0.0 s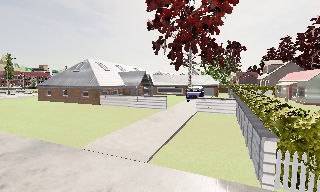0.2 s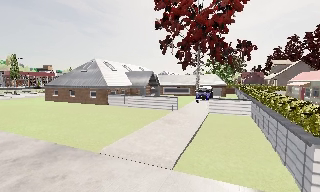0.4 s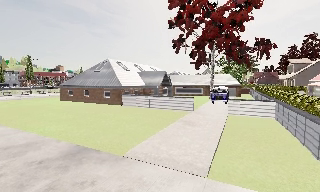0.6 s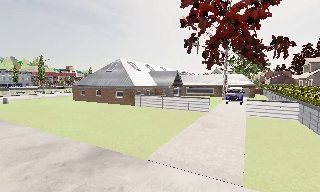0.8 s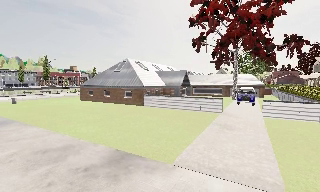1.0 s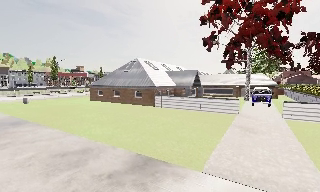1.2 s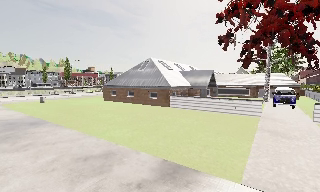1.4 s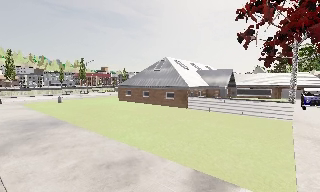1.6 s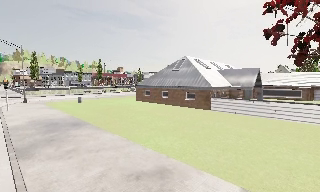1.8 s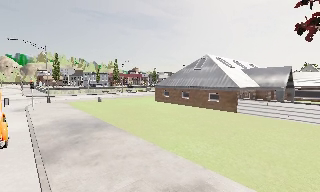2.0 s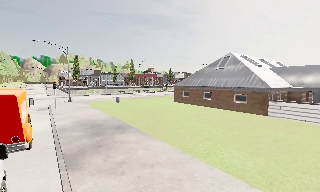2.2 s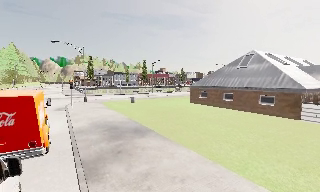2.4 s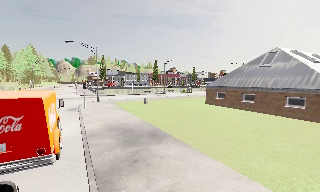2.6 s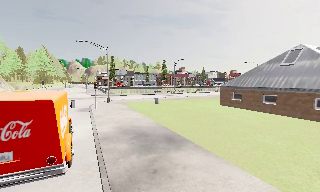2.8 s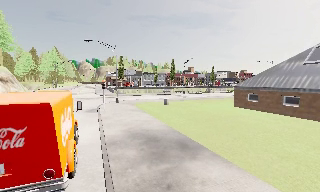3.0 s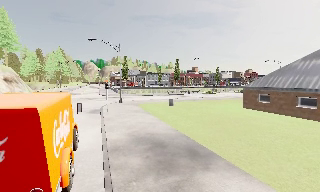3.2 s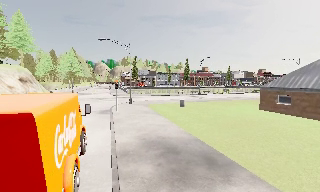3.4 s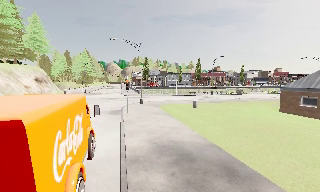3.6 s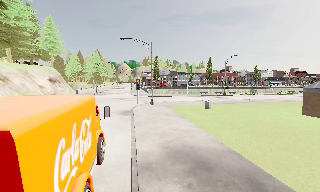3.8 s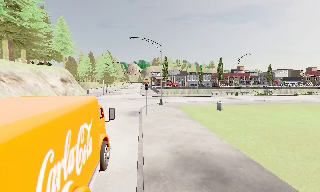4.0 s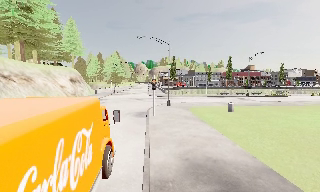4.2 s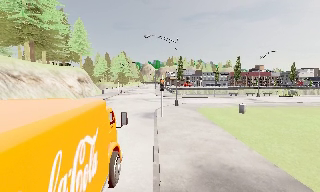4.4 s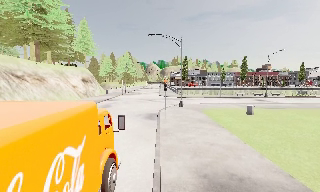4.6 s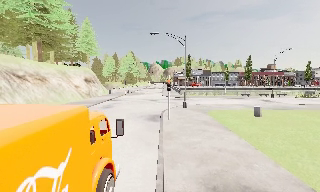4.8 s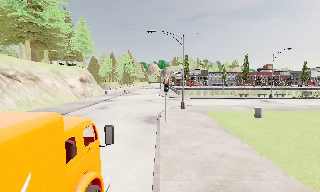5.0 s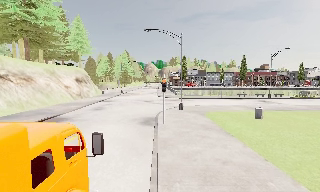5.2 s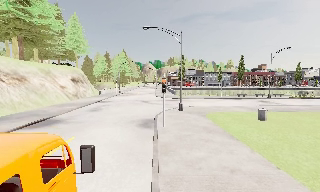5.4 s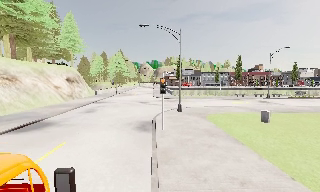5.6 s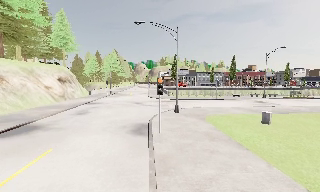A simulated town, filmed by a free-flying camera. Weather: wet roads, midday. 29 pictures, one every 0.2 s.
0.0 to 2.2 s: The scene slides to the right, as the camera pans about 35 degrees to its left. It travels to its left and forward, about 9 m, so close, fixed things drift to the right.
2.2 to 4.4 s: The scene slides to the right, as the camera pans about 30 degrees to its left. It travels forward, about 6 m. It loses speed.
4.4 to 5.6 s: The camera travels forward, about 3.5 m, so what stands in front looms larger.
The film runs forward here.
